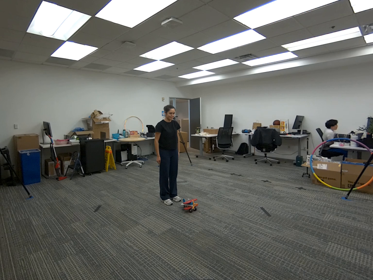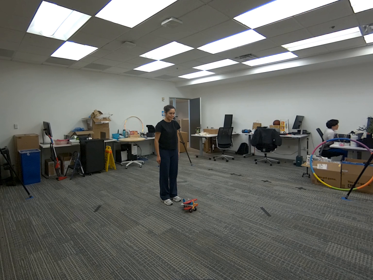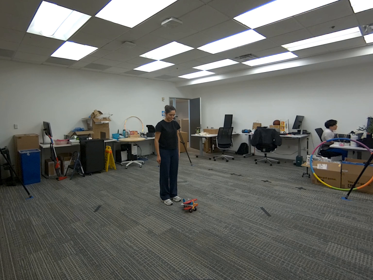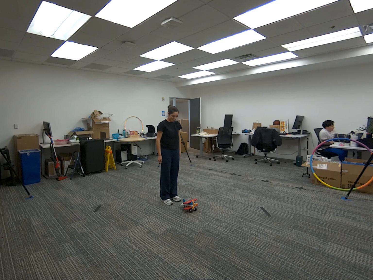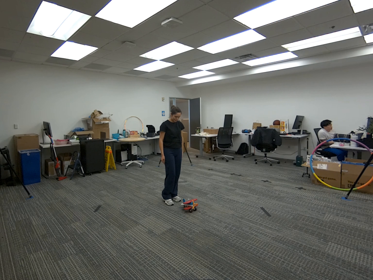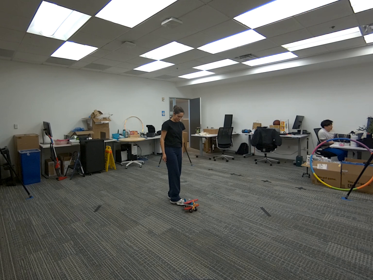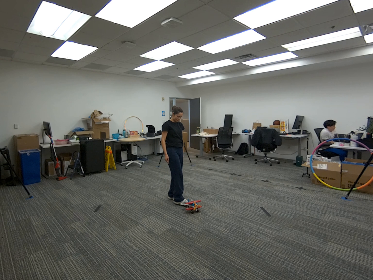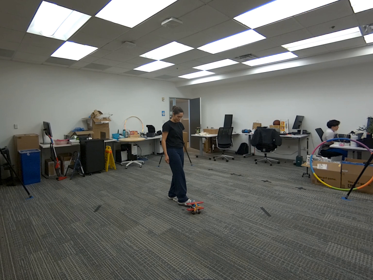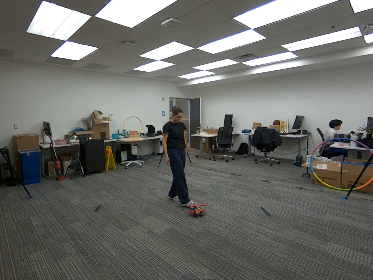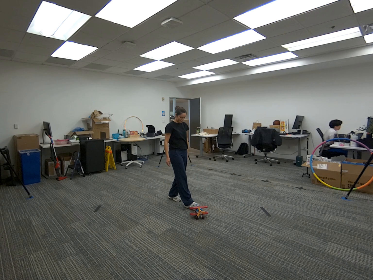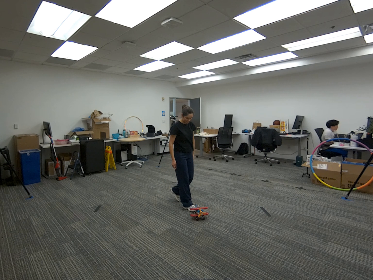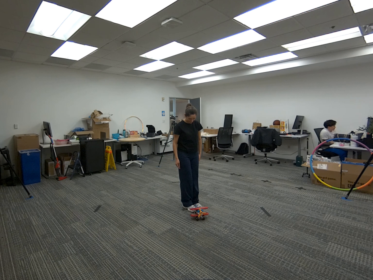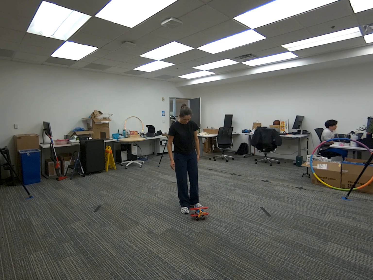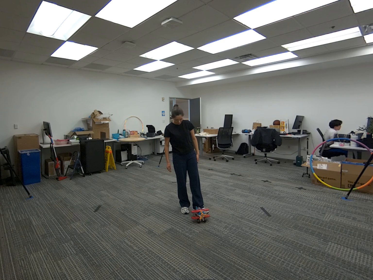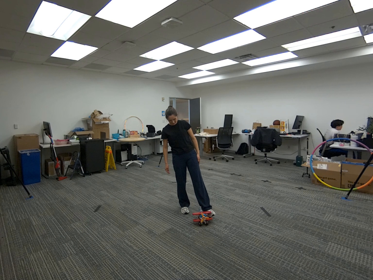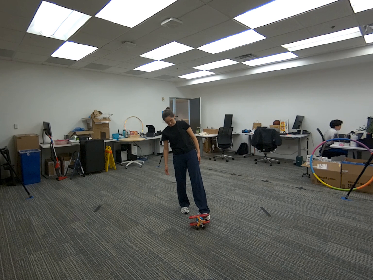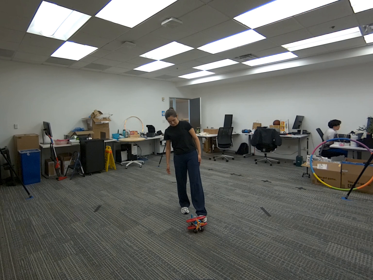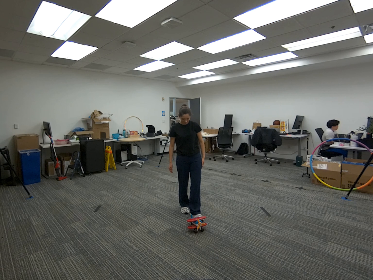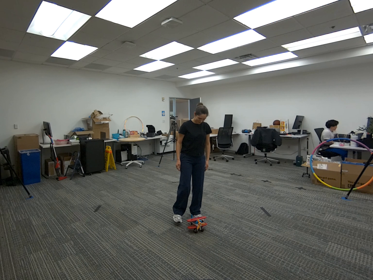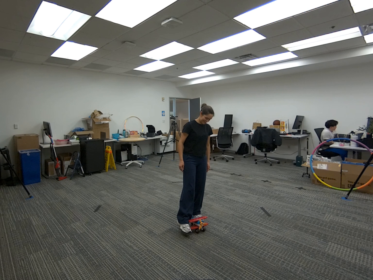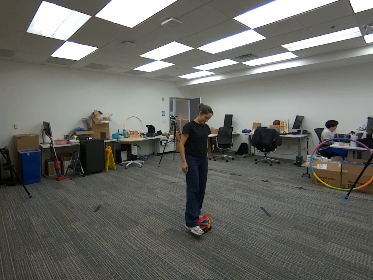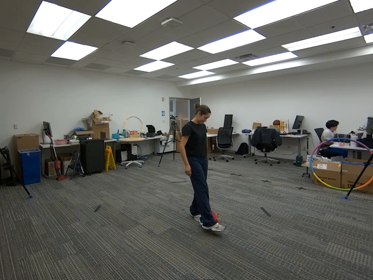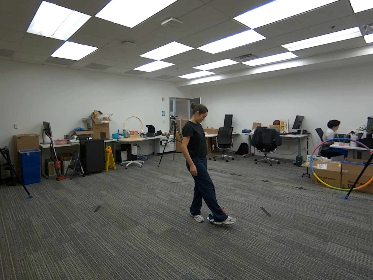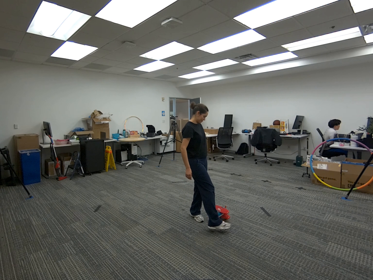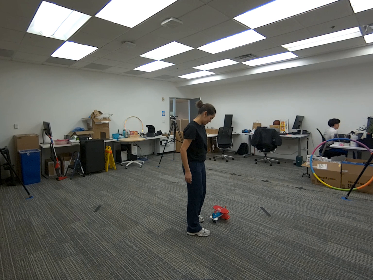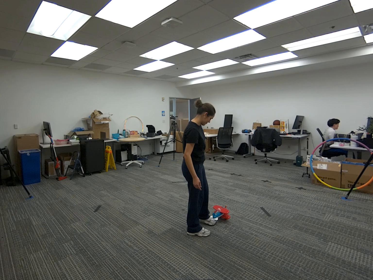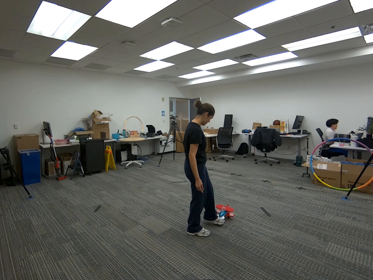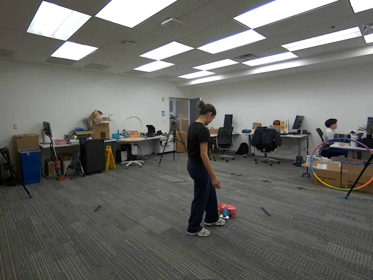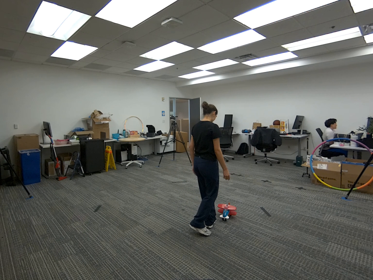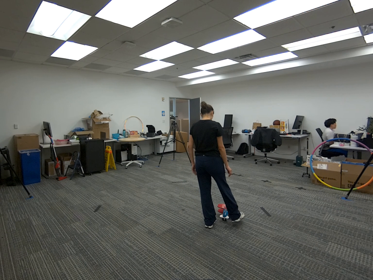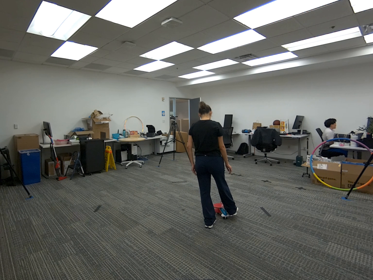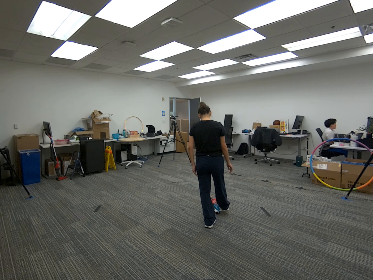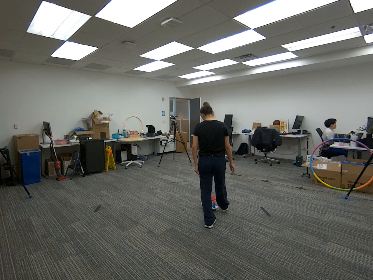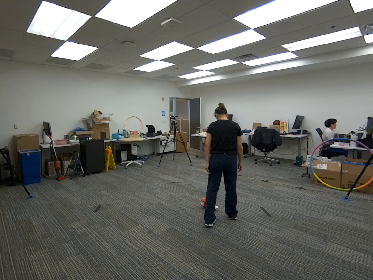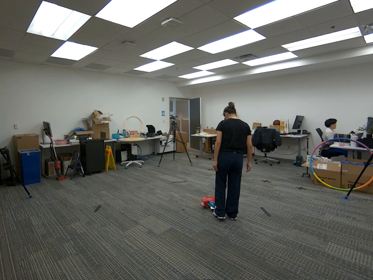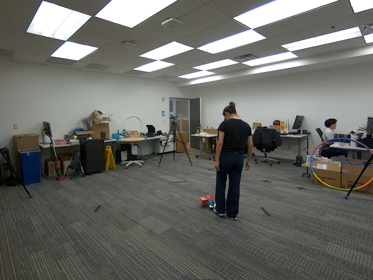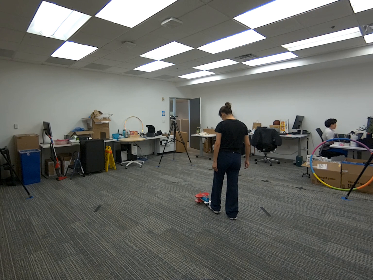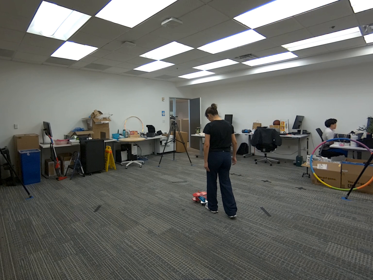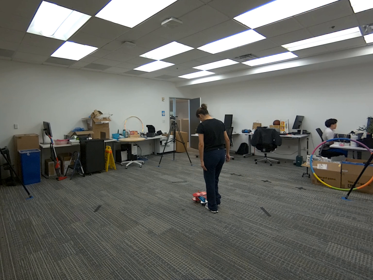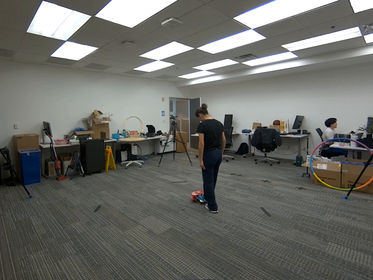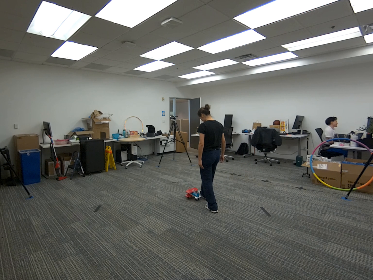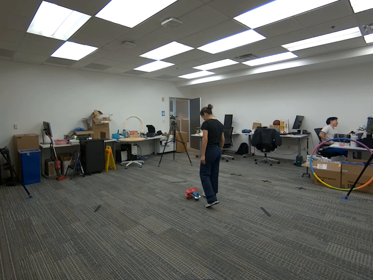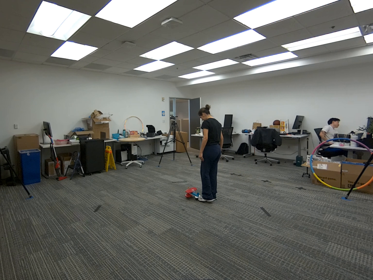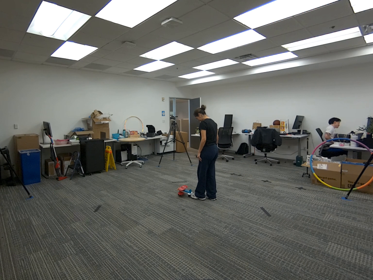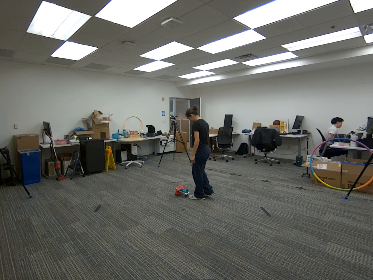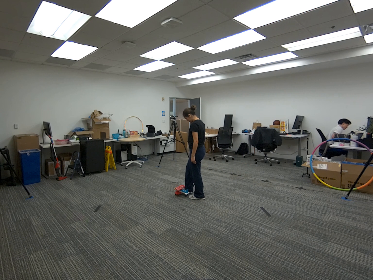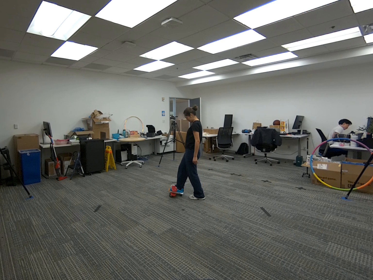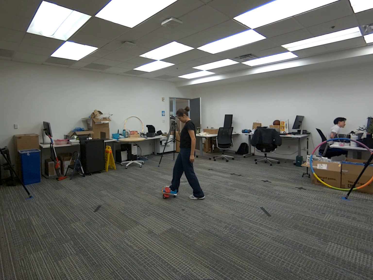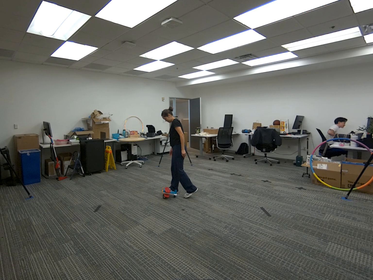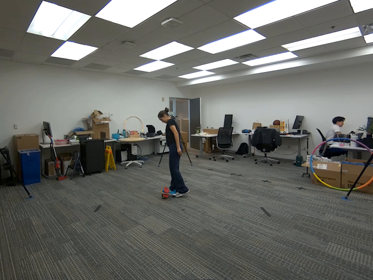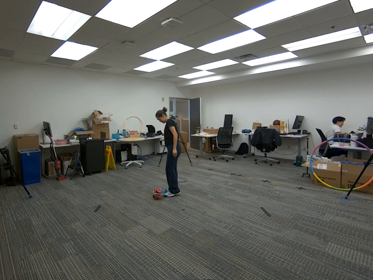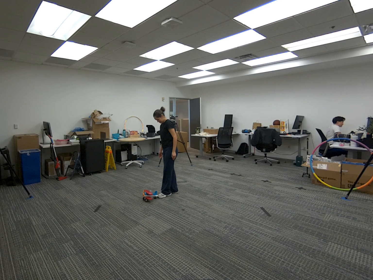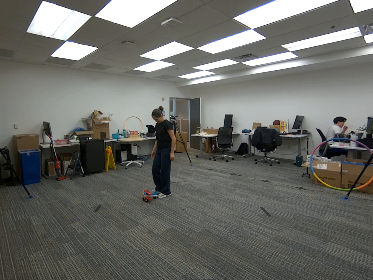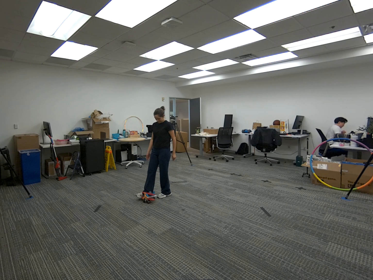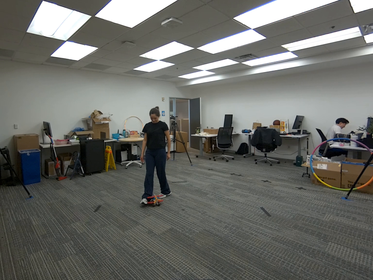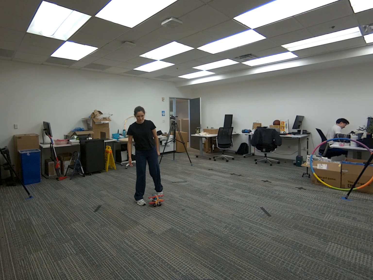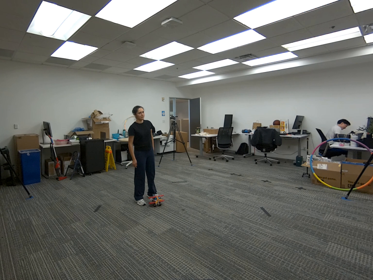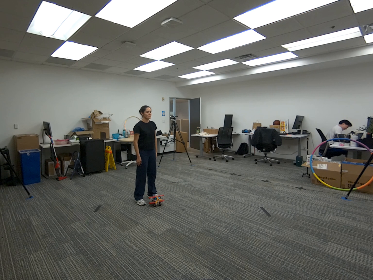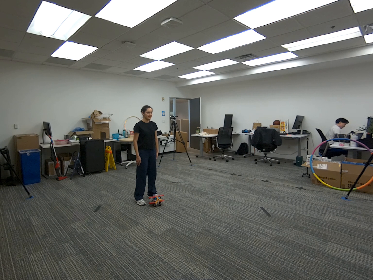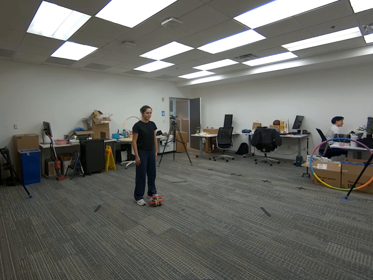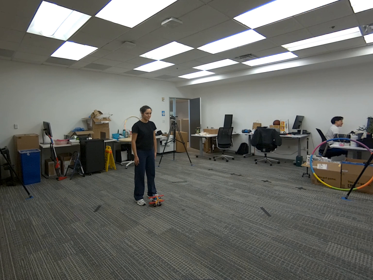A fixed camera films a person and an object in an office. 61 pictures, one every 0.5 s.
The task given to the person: Walk to the toy airplane on the ground. Use your feet to push the plane along the ground until finished.
